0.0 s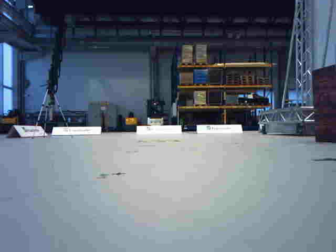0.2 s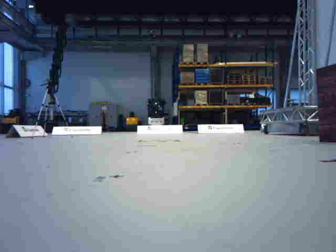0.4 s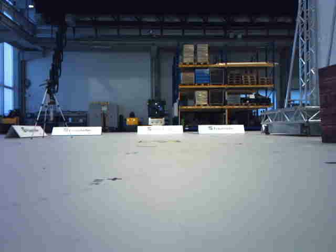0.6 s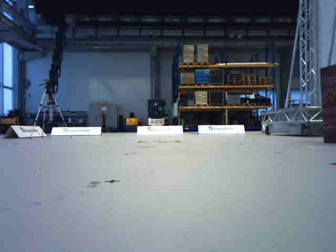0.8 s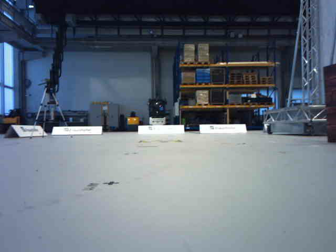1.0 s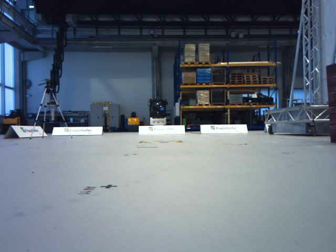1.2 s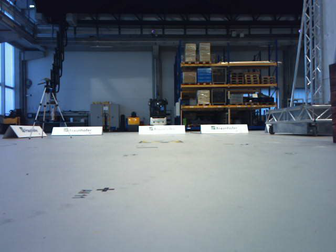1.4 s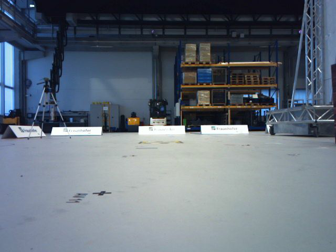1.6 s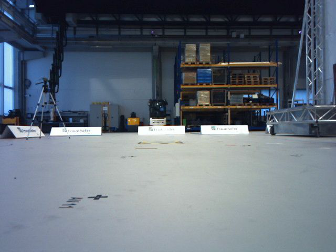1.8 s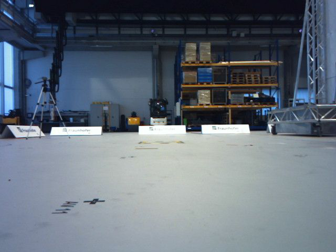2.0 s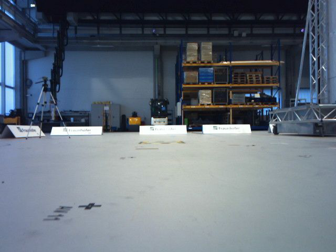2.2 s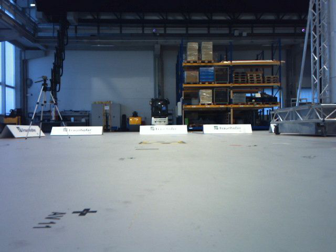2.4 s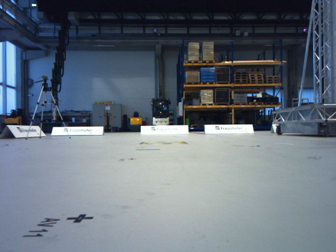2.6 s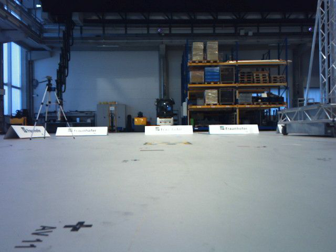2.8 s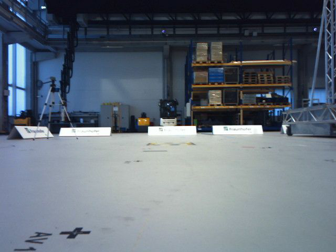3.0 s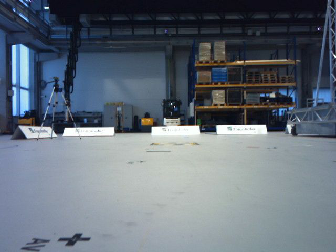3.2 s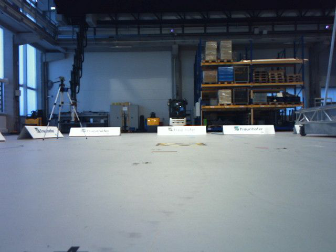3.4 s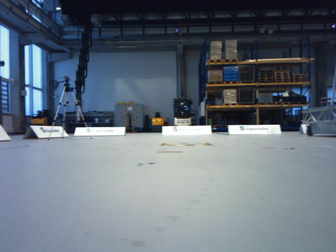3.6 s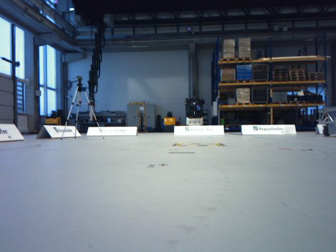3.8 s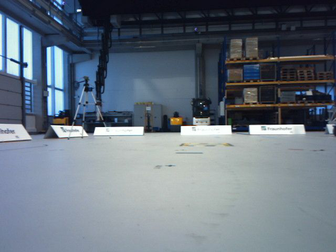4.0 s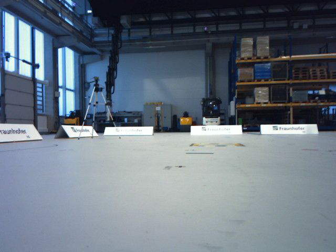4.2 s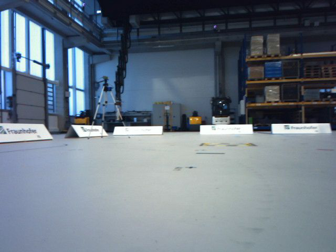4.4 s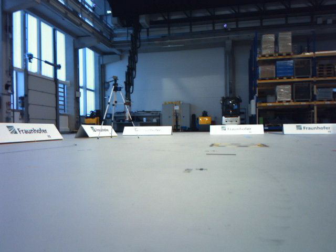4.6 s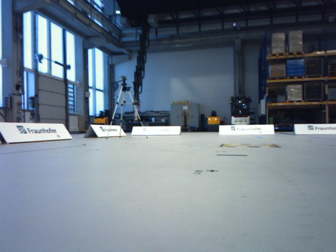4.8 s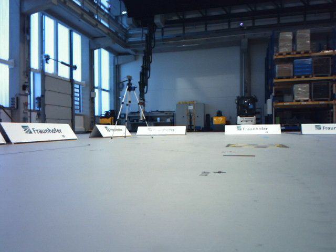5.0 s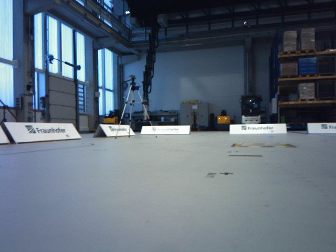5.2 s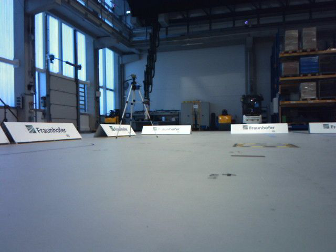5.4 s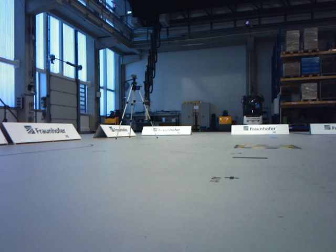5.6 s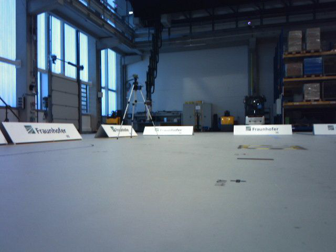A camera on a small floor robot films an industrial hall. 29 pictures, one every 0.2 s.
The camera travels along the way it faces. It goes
forward.
0.0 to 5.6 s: The camera pans to its left, which is counterclockwise from overhead, by about 20 degrees. It travels forward, about 1.2 m, so what stands in front looms larger.
The film runs forward here.
